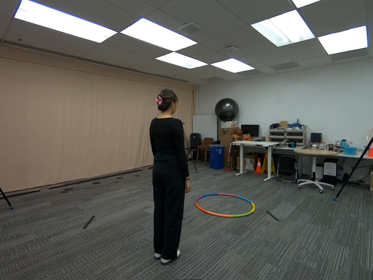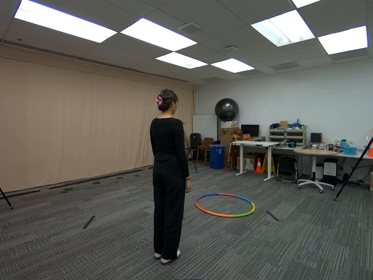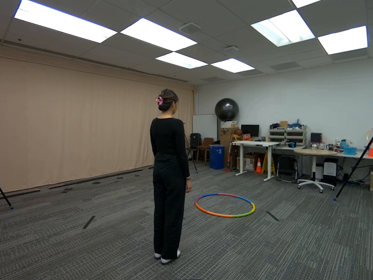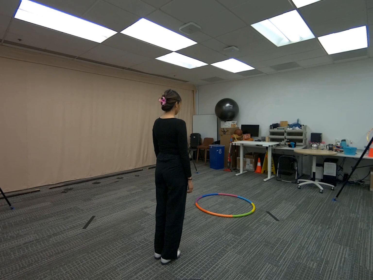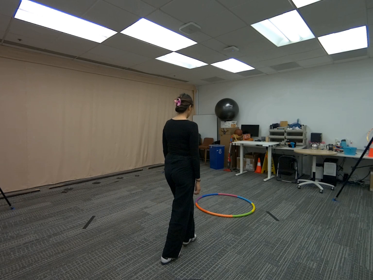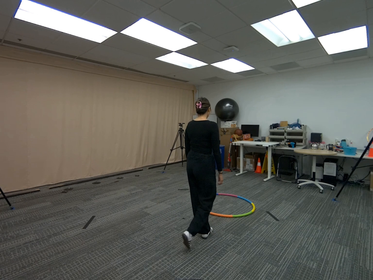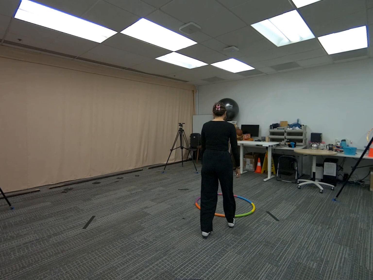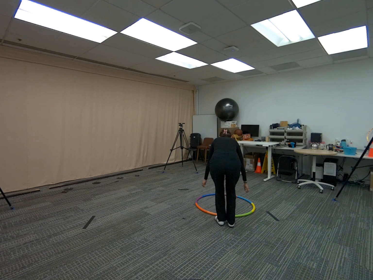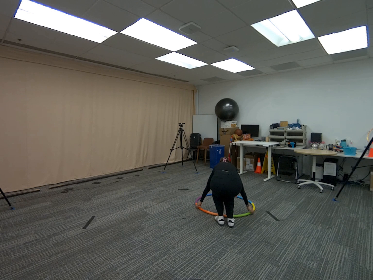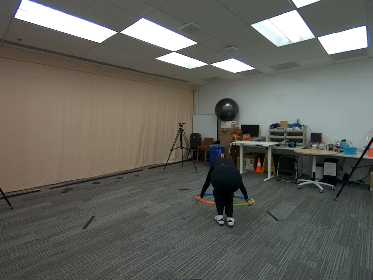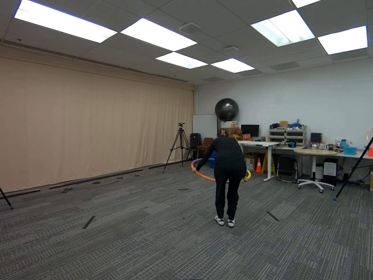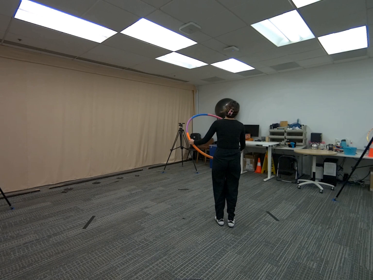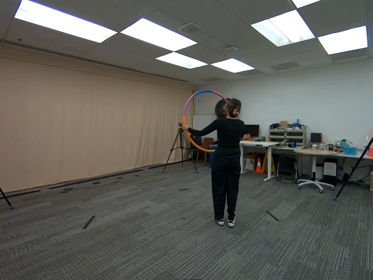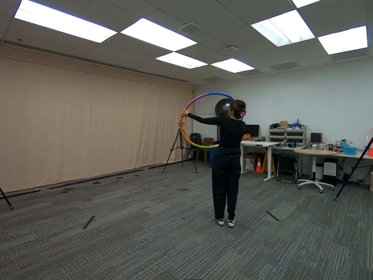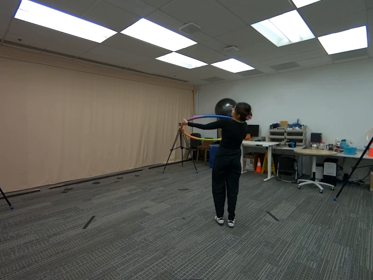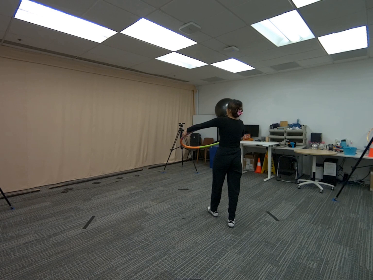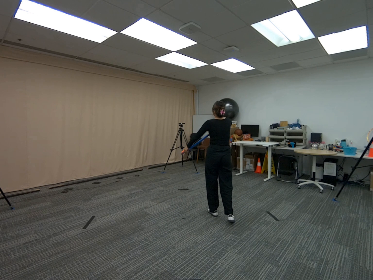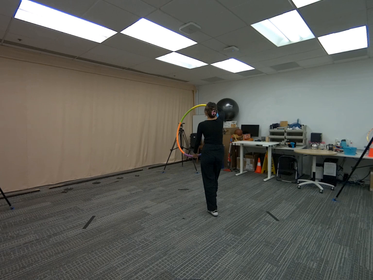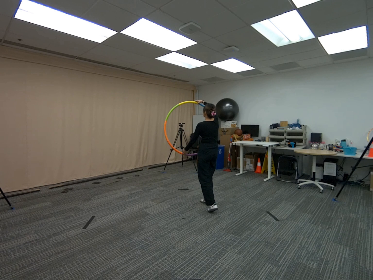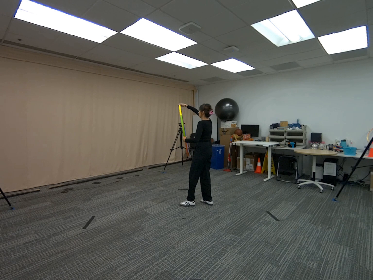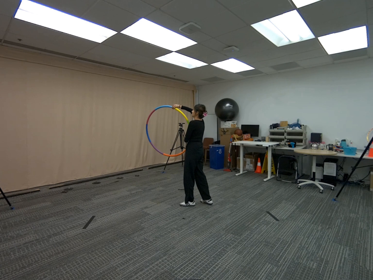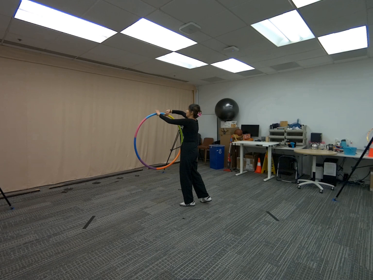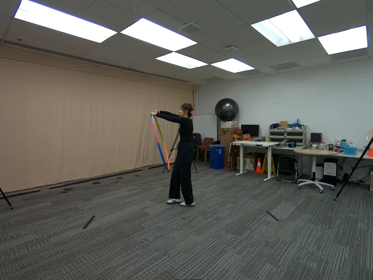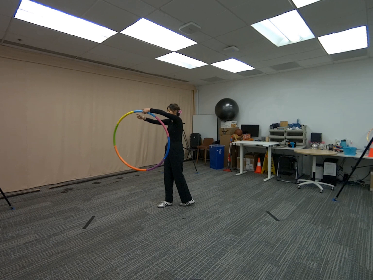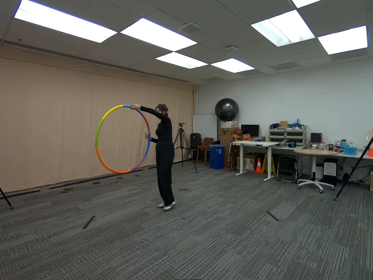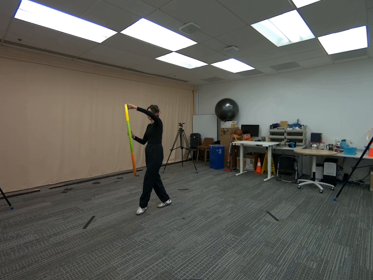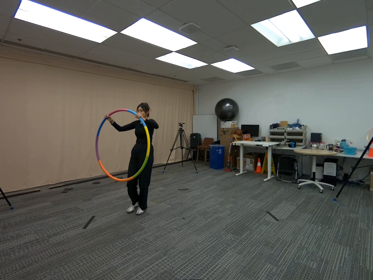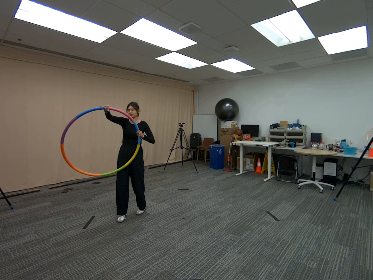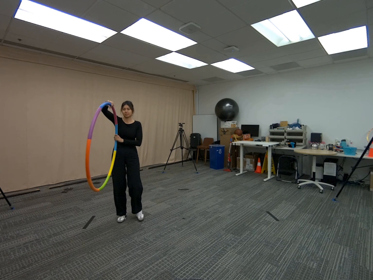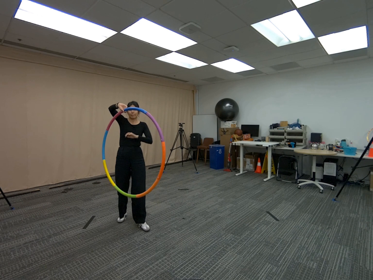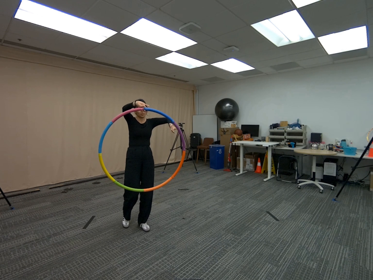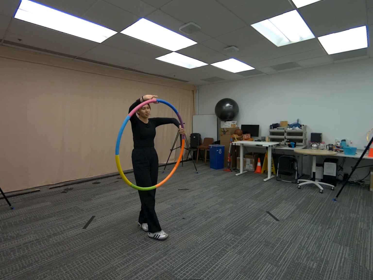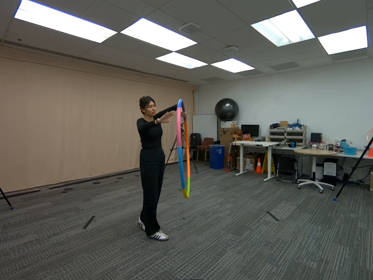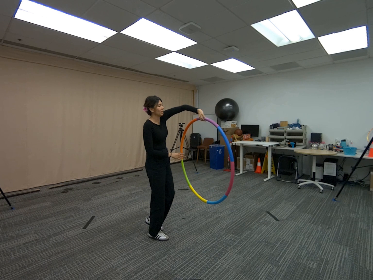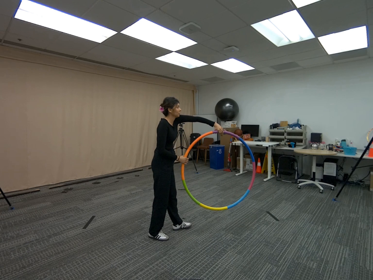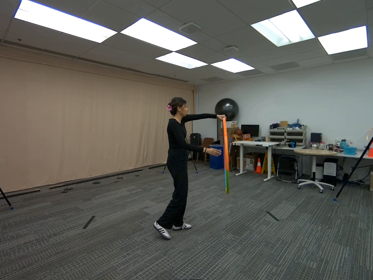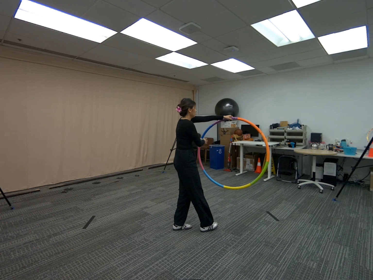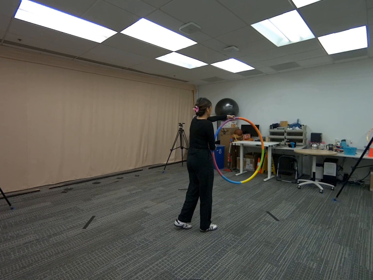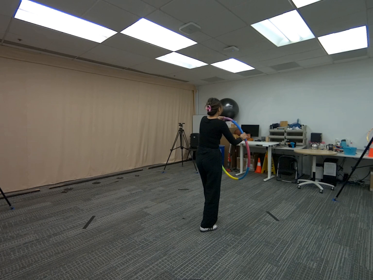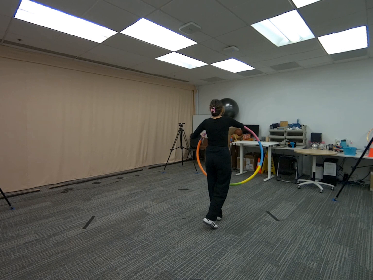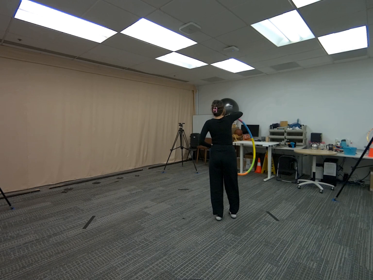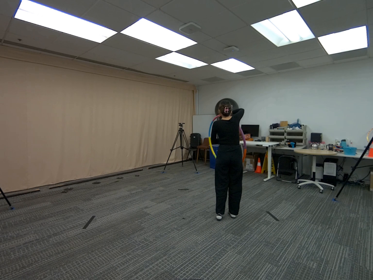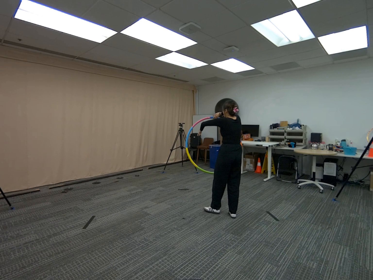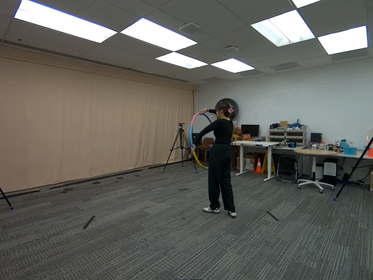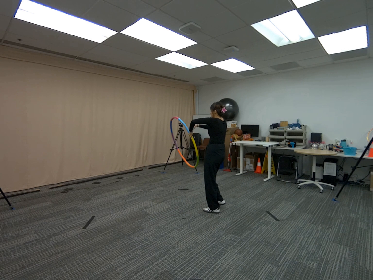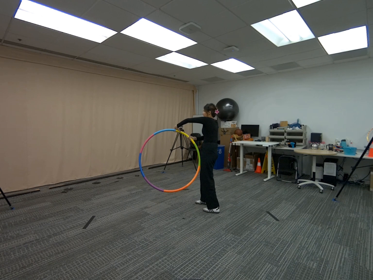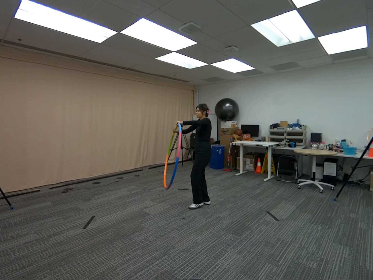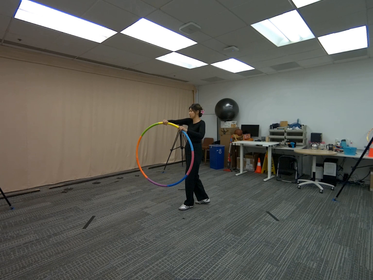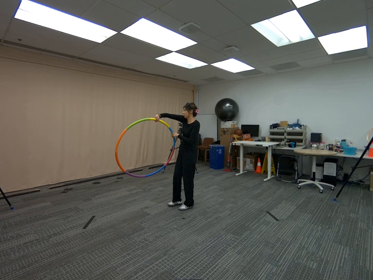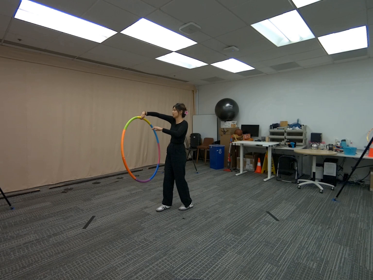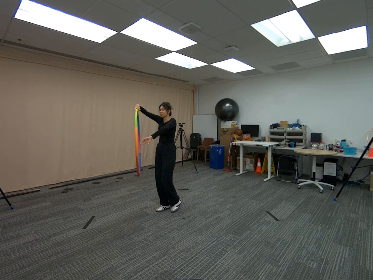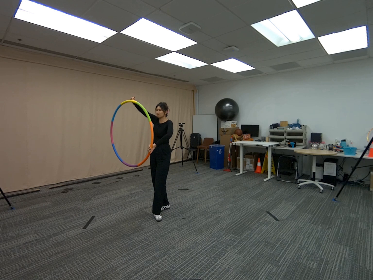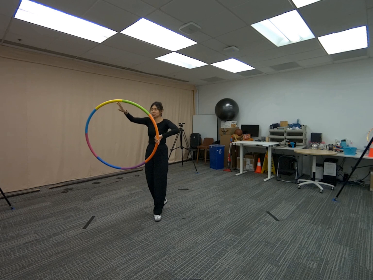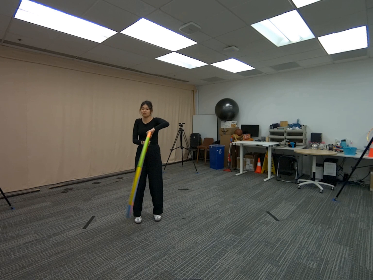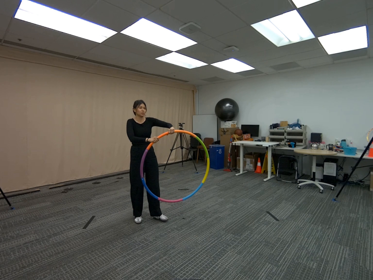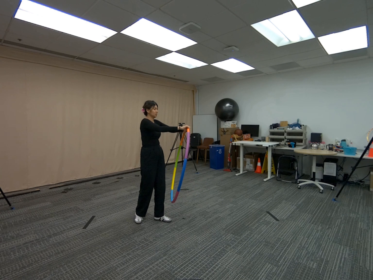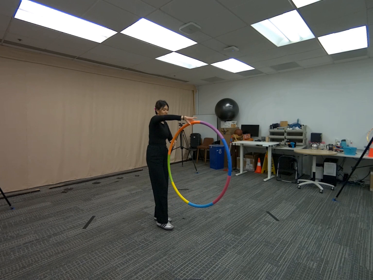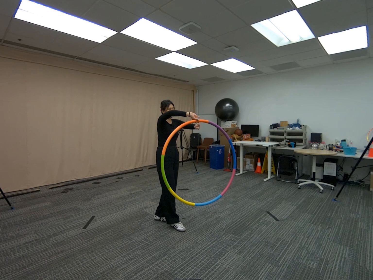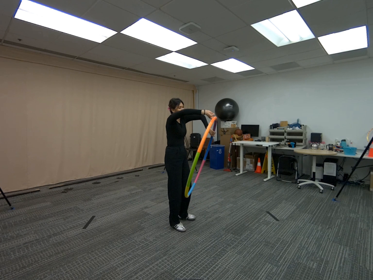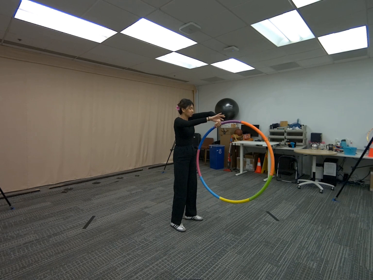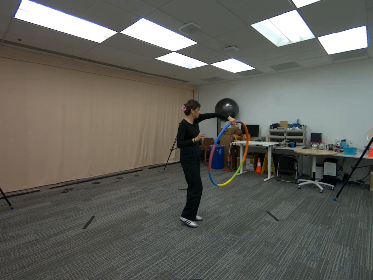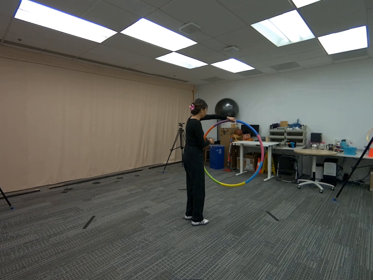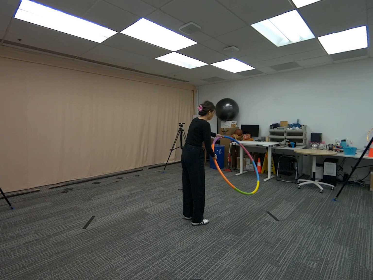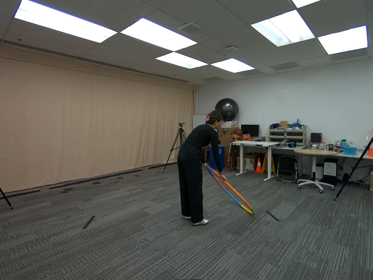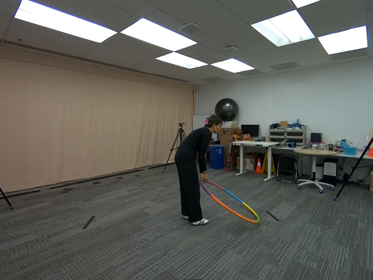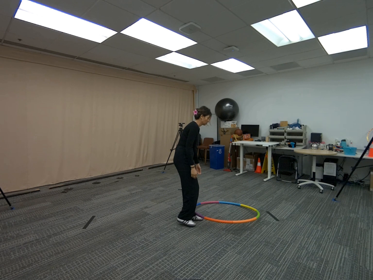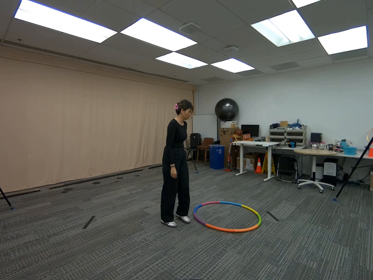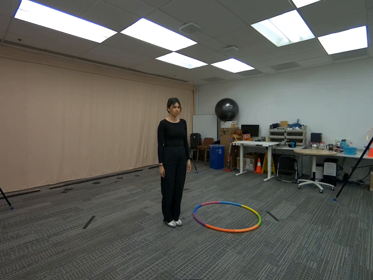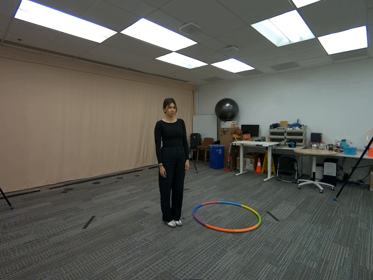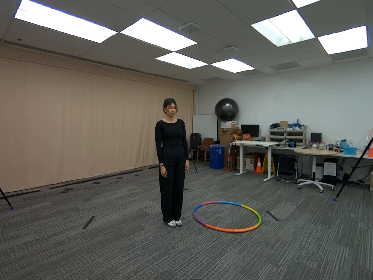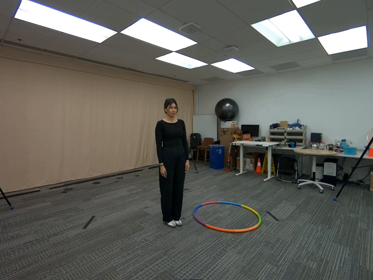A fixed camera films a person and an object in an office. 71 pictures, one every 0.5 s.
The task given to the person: Walk over to the hula hoop and grasp the hula hoop with both hands begin to rotate so that each camera gets a view of the hula hoop. Place down when complete.
